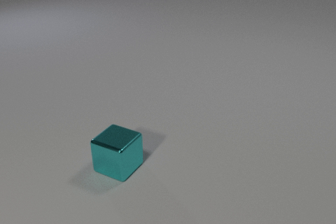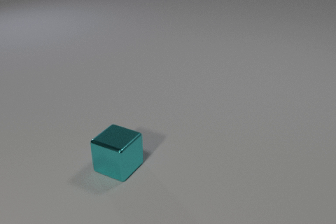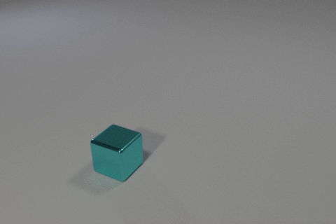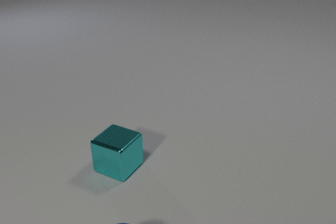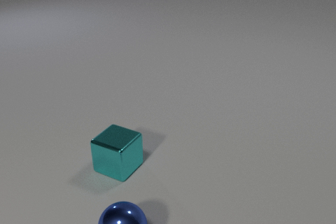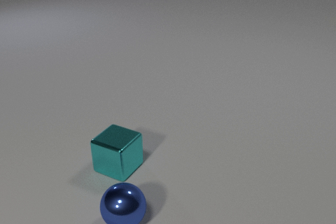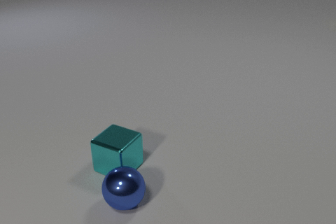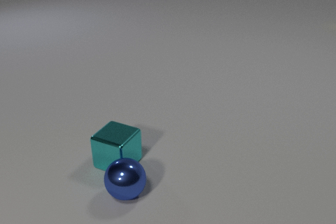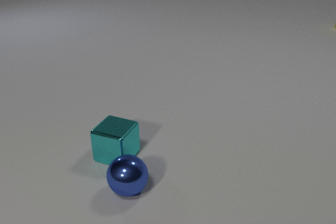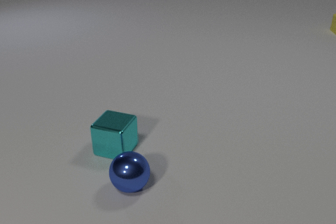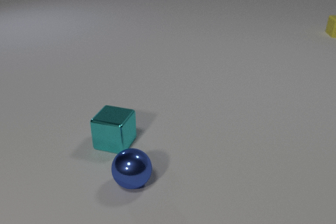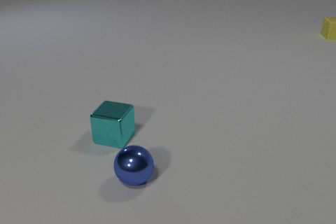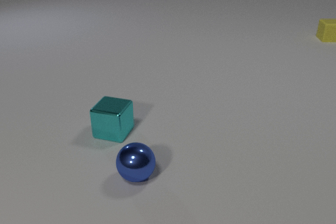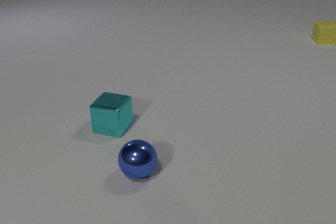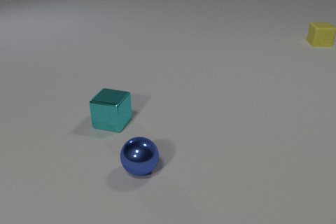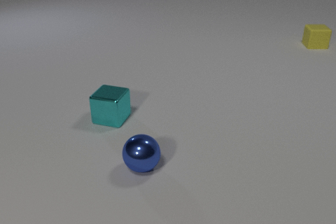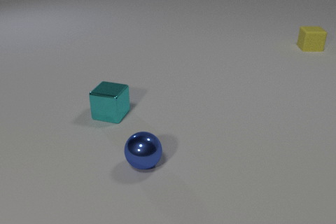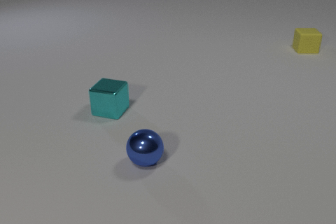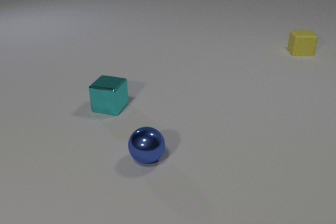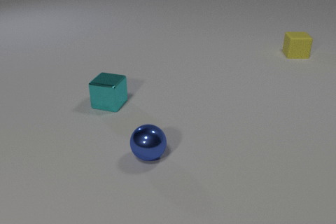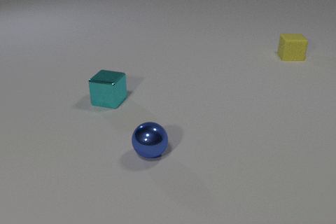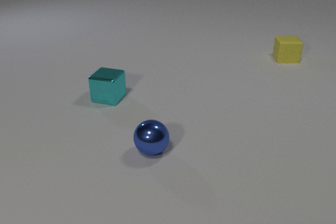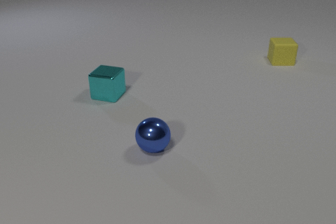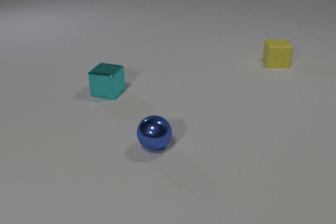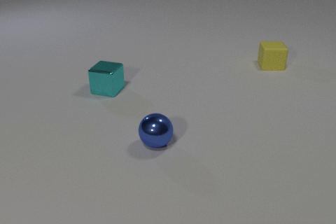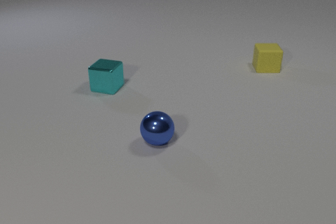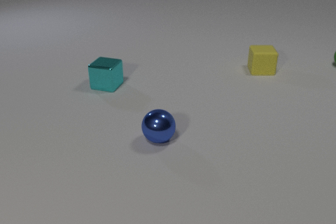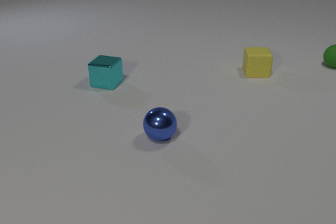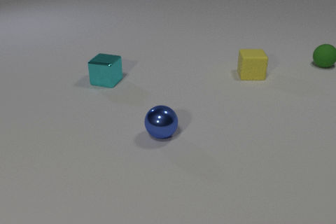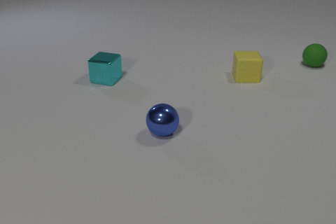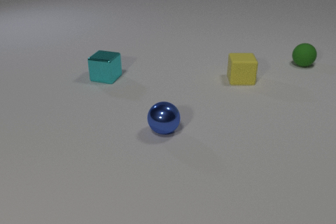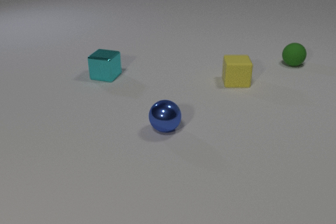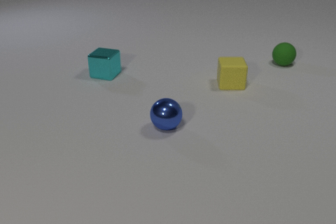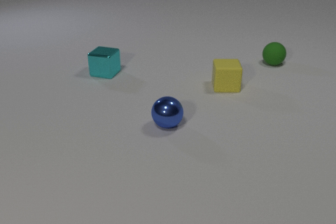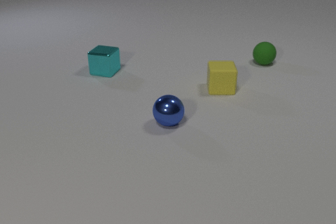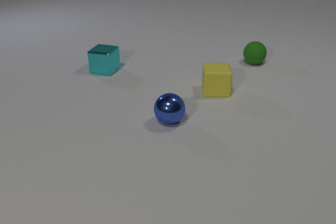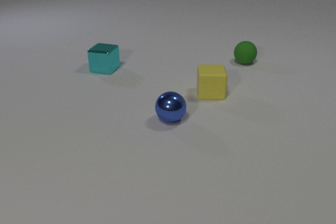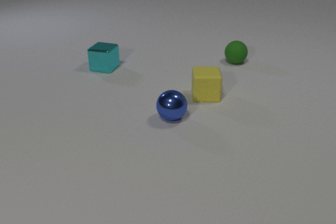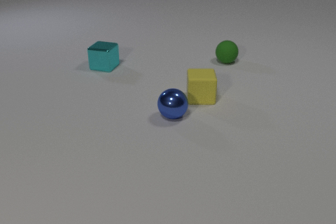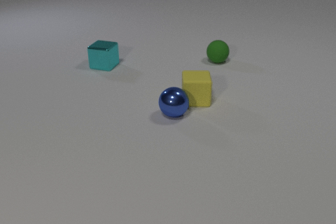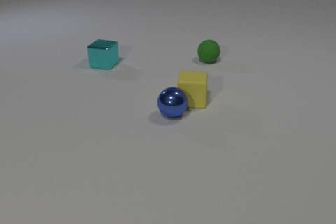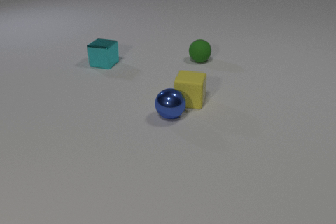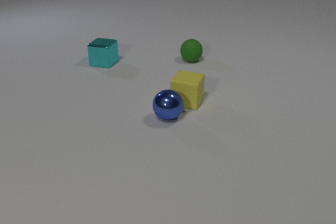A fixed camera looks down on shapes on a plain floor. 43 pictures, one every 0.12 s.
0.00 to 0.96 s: The blue metal sphere comes in at the bottom edge, rolls away from the camera. The cyan metal cube slides away from the camera. The blue metal sphere and the cyan metal cube collide.
0.96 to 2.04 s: The blue metal sphere rolls away from the camera and to the right. The cyan metal cube slides away from the camera. The yellow rubber cube slides toward the camera and to the left.
2.04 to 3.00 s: The blue metal sphere rolls away from the camera. The cyan metal cube slides away from the camera. The yellow rubber cube slides toward the camera and to the left.
3.00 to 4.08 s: The blue metal sphere rolls away from the camera. The cyan metal cube slides away from the camera. The yellow rubber cube slides toward the camera and to the left. The green rubber sphere comes in at the right edge, rolls to the left.
4.08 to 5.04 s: The blue metal sphere rolls away from the camera. The cyan metal cube slides away from the camera. The yellow rubber cube slides to the left and toward the camera. The green rubber sphere rolls to the left. The blue metal sphere and the yellow rubber cube collide.
How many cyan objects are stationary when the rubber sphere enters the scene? 0.
How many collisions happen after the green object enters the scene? 1.
What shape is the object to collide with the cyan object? sphere.
